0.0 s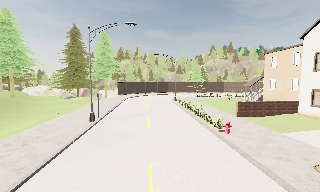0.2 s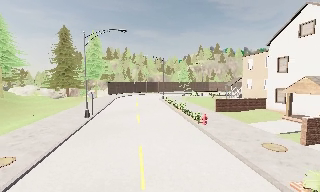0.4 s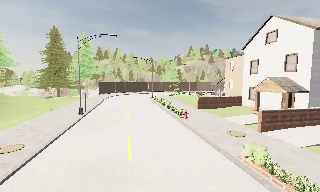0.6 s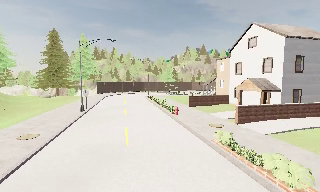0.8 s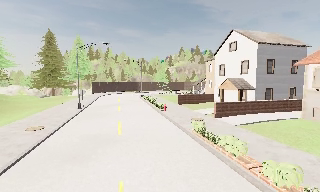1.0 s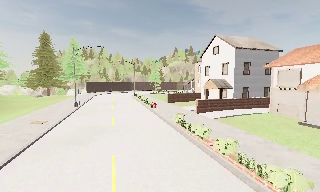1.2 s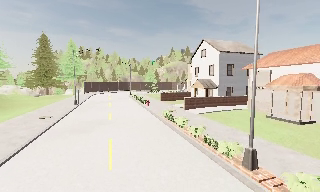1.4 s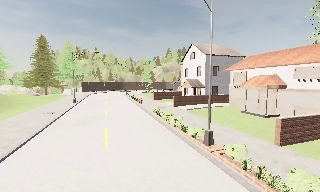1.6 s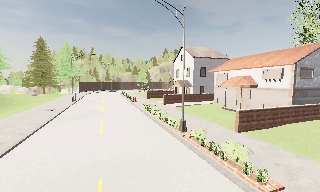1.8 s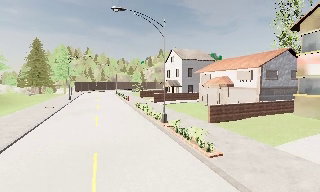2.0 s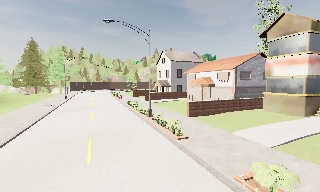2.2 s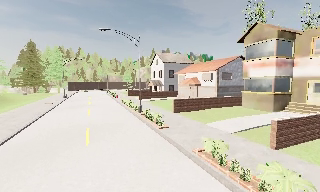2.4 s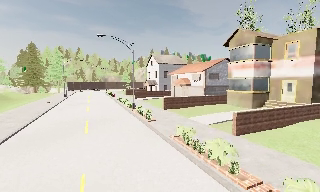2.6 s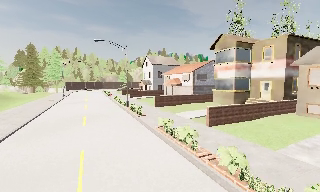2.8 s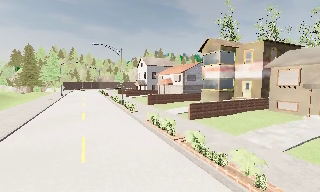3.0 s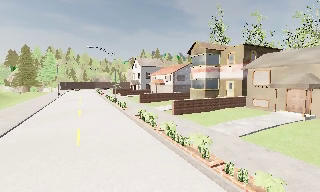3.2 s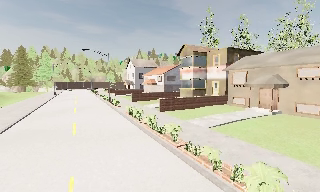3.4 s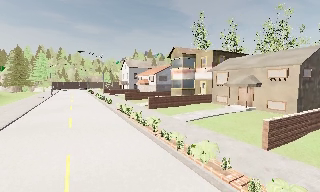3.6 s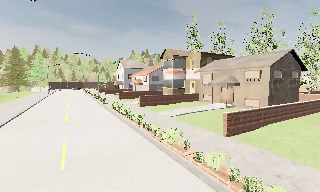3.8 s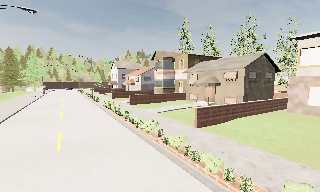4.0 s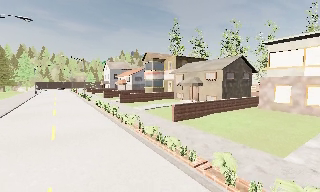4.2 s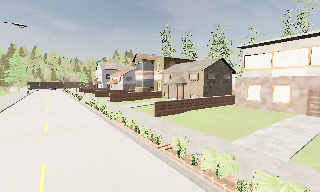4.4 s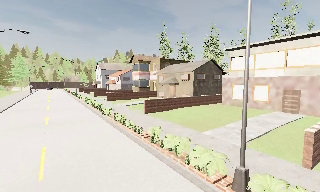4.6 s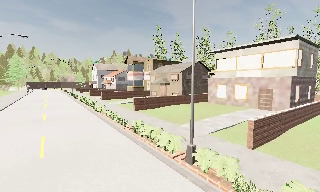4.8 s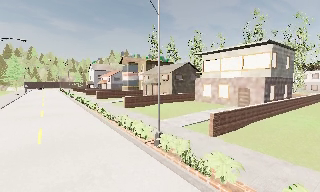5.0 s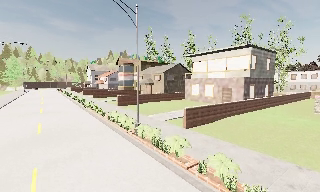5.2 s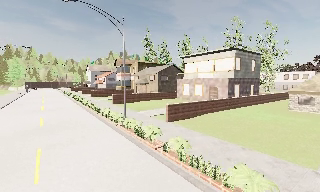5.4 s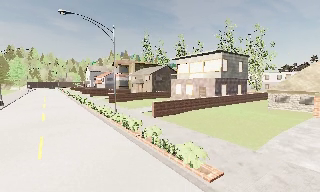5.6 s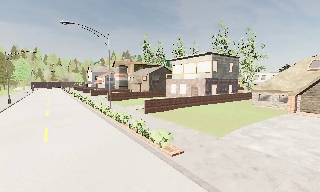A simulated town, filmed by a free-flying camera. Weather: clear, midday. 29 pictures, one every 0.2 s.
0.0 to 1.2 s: The camera swings to its right by about 15 degrees, and the scene slides to the left. It travels backward, about 11 m, so what stands in front gets smaller.
1.2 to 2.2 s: The camera travels backward, about 11 m, so what stands in front gets smaller.
2.2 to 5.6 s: The camera pans to its right, which is clockwise from overhead, by about 10 degrees. It travels backward and to its right, about 35 m, so what stands in front gets smaller.
The film runs forward here.
